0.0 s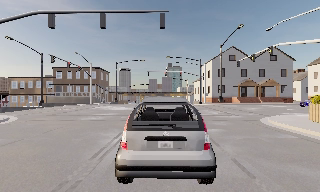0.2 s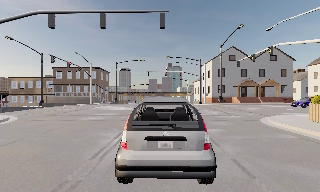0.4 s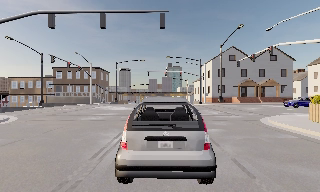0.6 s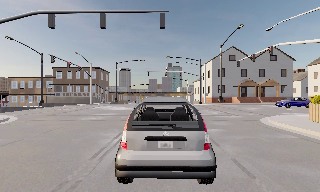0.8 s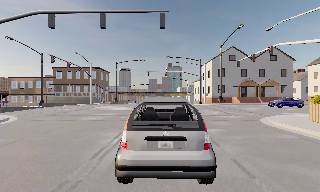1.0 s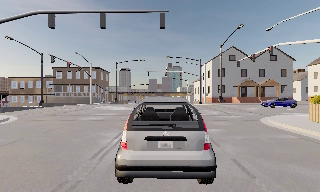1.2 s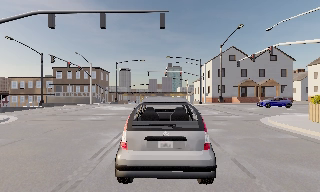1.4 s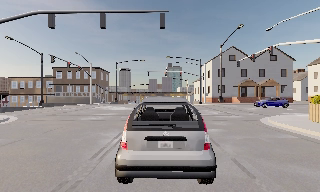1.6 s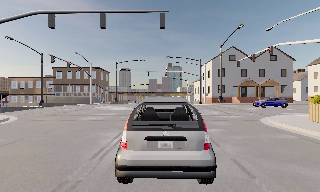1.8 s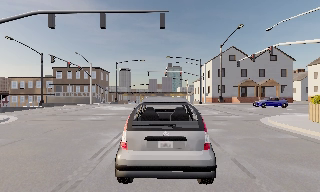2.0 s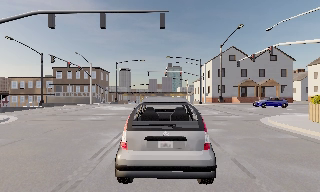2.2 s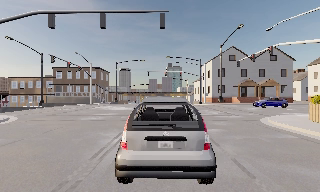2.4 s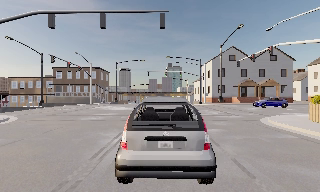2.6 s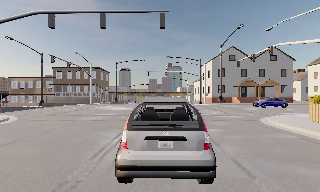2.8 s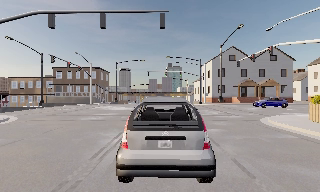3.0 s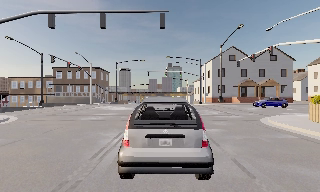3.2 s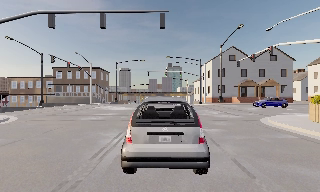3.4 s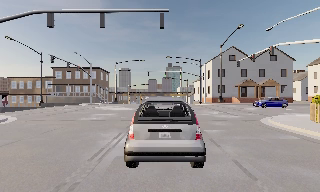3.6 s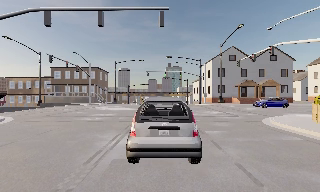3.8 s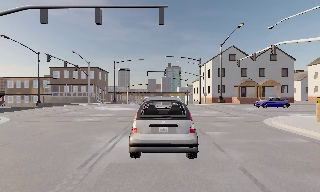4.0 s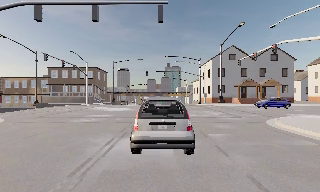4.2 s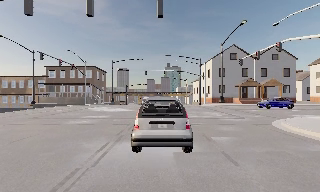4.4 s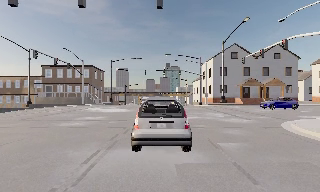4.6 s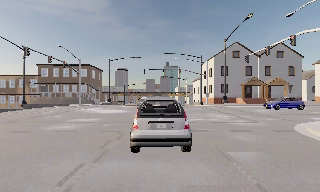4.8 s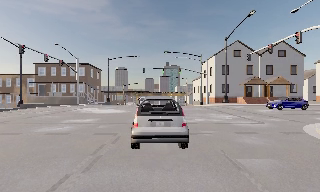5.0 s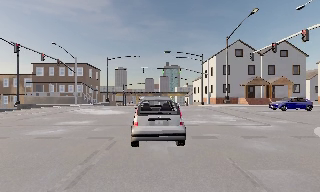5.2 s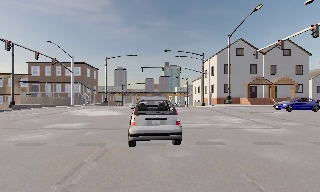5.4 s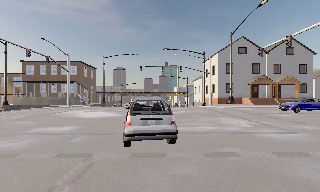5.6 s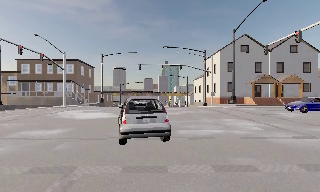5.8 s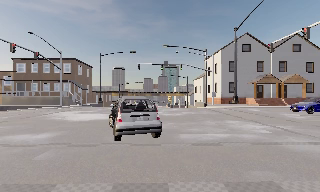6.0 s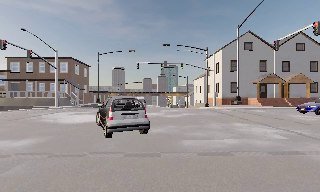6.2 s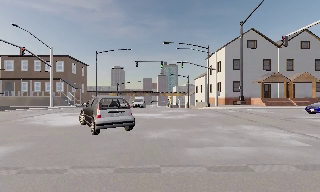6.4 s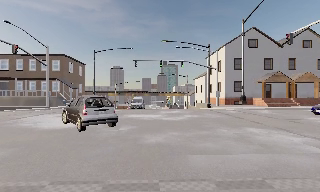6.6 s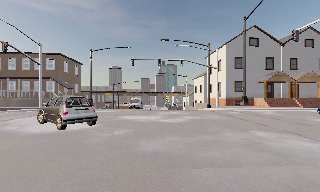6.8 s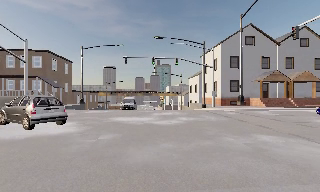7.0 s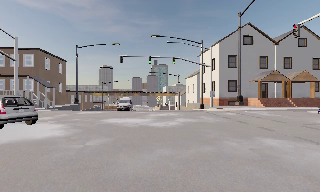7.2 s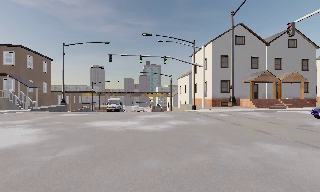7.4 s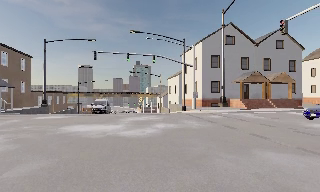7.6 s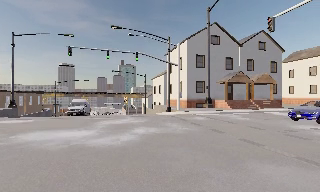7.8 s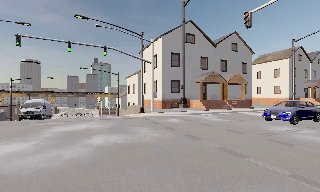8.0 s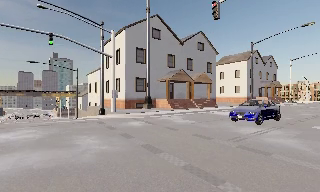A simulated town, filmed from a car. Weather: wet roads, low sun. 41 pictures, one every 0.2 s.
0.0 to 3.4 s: The camera keeps its place and its aim.
3.4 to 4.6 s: The camera travels forward, about 3 m, so what stands in front looms larger. It gains speed.
4.6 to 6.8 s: The camera travels forward, about 9 m, so what stands in front looms larger.
6.8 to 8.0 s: The scene slides to the left, as the camera pans about 30 degrees to its right. It travels forward, about 7 m. It gains speed.
The film runs forward here.
